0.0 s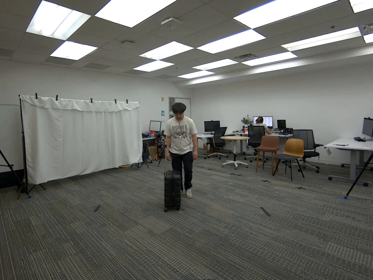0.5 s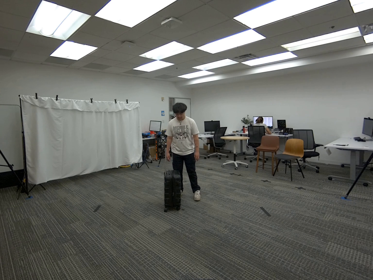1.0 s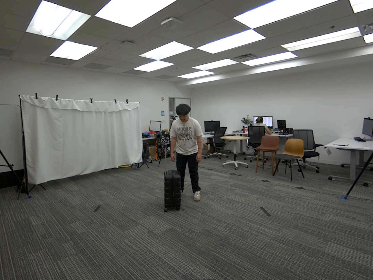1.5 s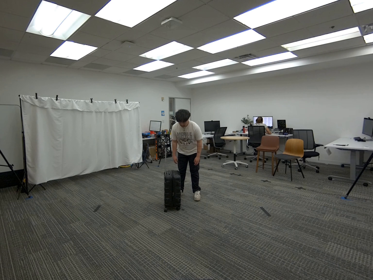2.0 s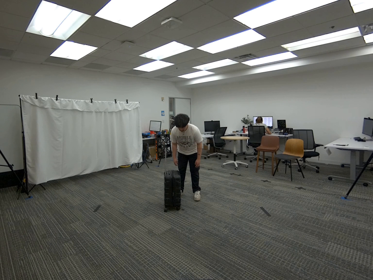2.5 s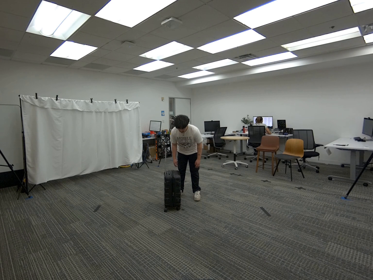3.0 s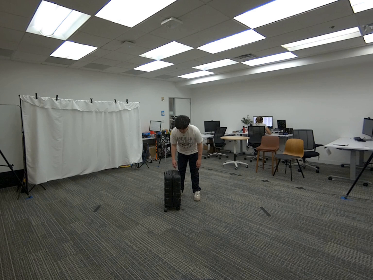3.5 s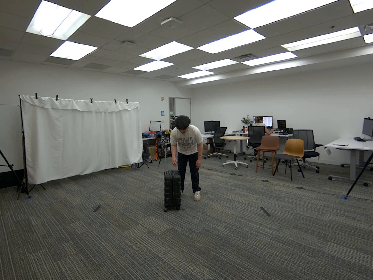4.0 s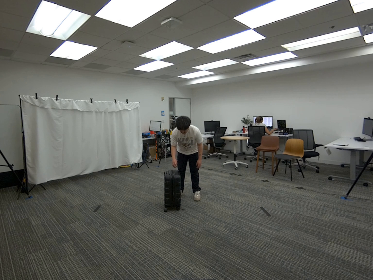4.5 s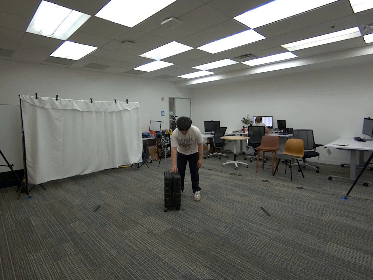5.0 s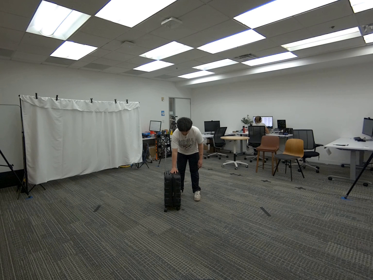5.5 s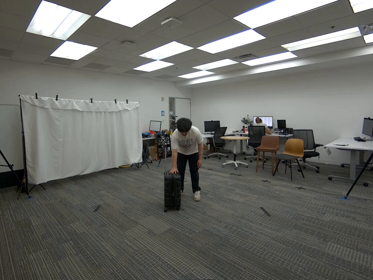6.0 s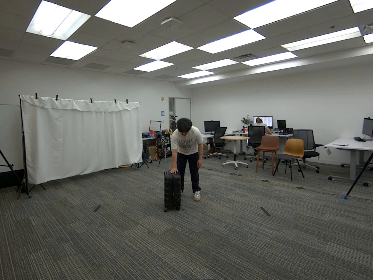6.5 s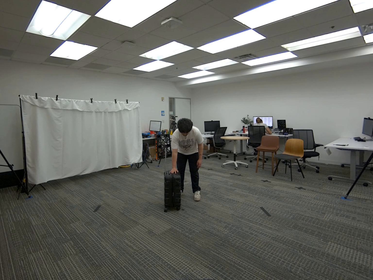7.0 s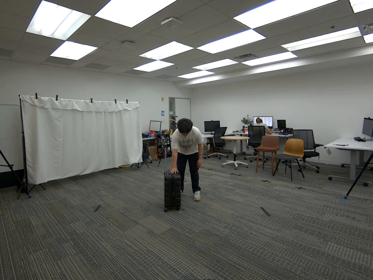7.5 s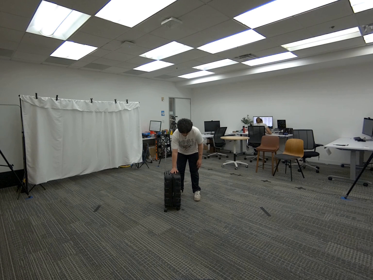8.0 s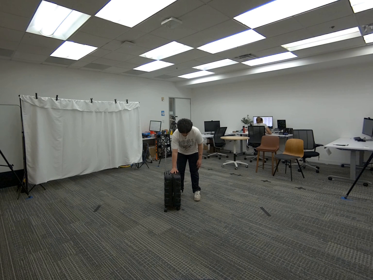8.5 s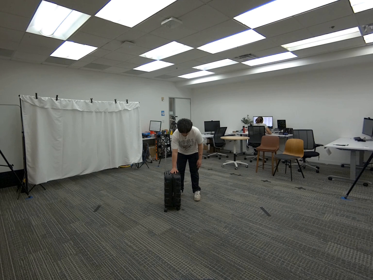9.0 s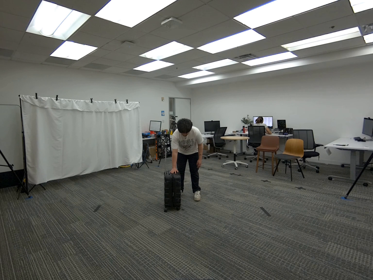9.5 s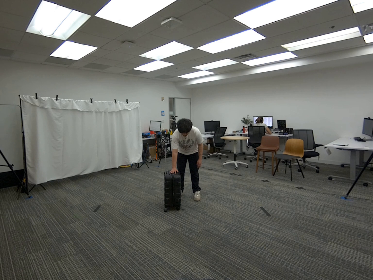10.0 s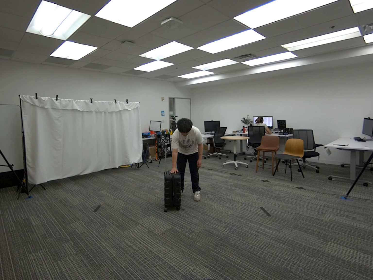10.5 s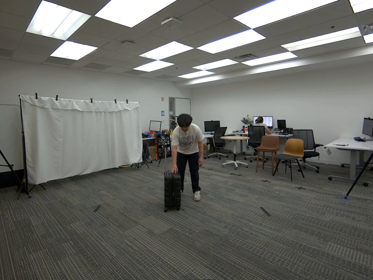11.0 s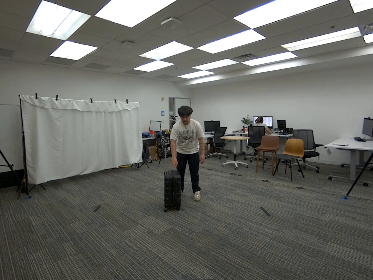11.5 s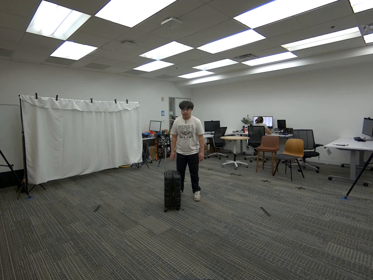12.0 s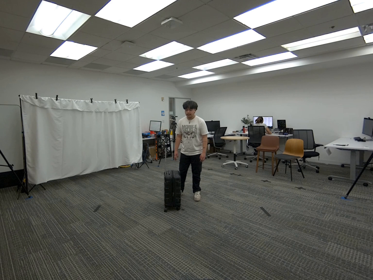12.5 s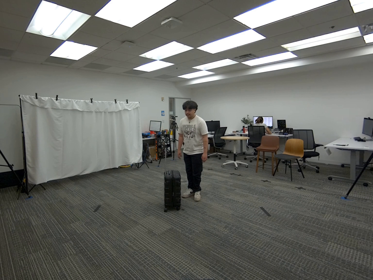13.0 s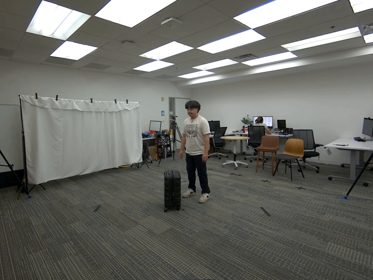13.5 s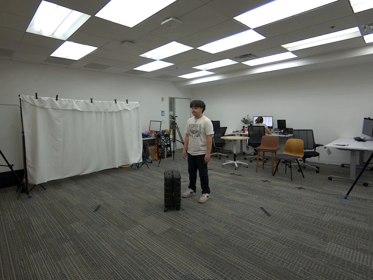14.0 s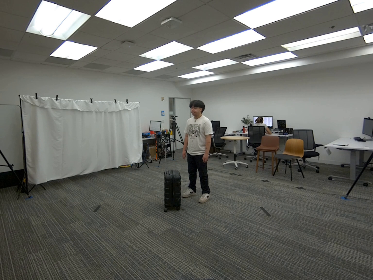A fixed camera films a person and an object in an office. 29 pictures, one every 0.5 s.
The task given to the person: Walk over to the rolling luggage within the bounding area and place your right hand on the luggage. Step away when complete.
